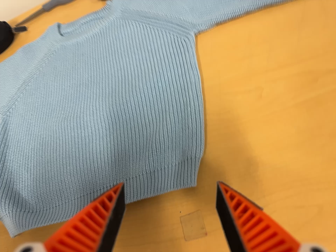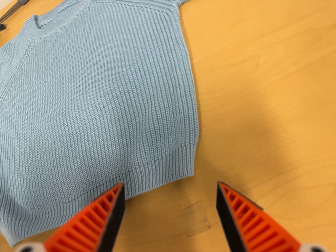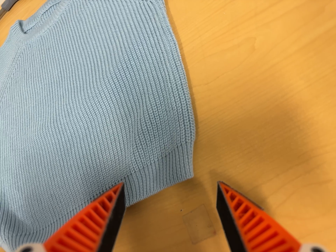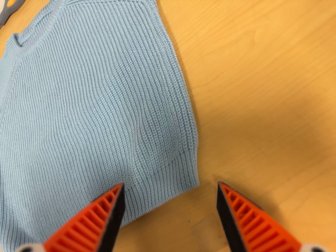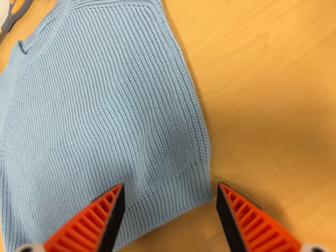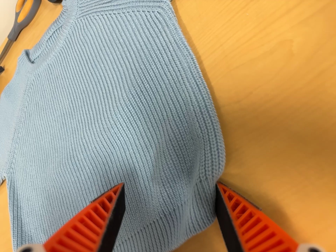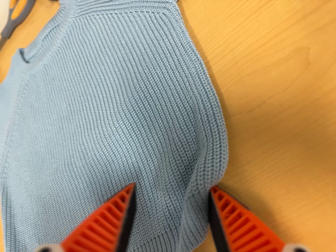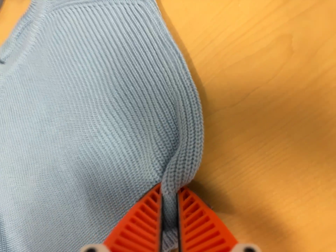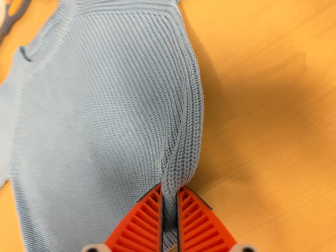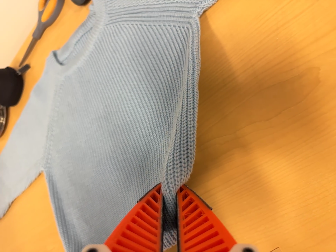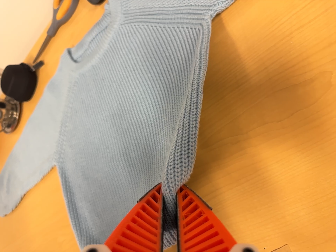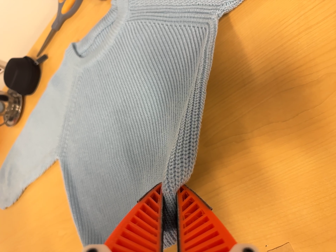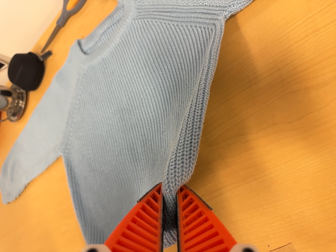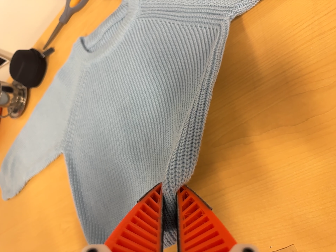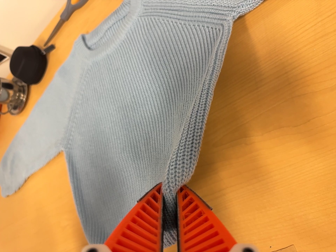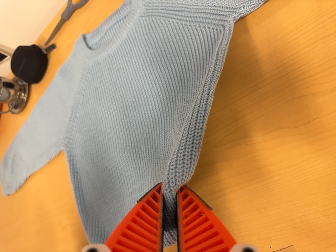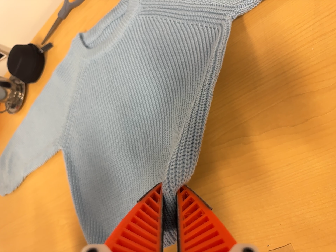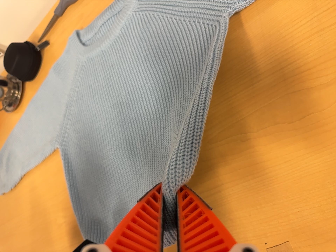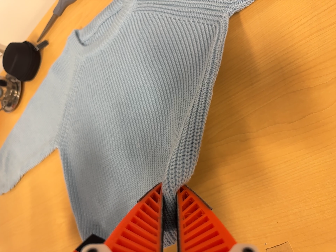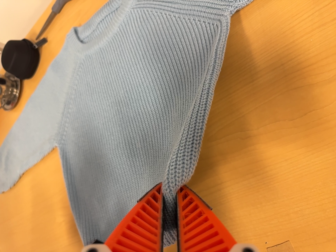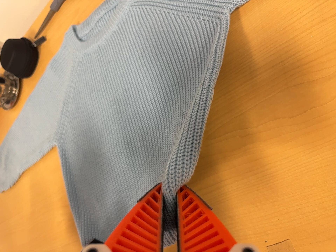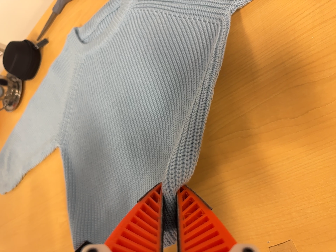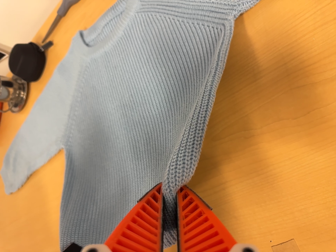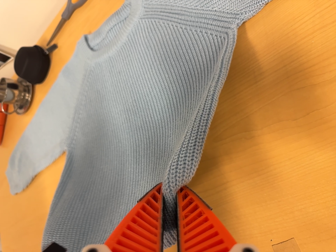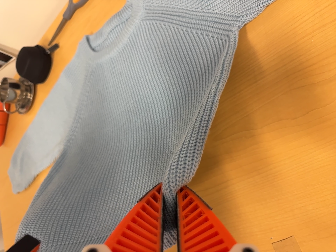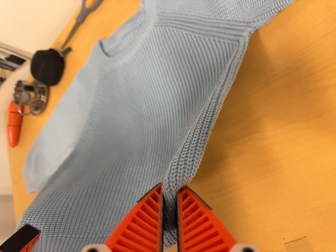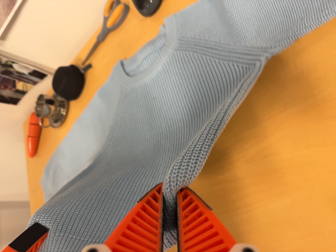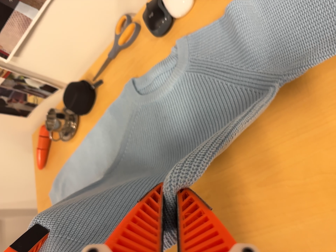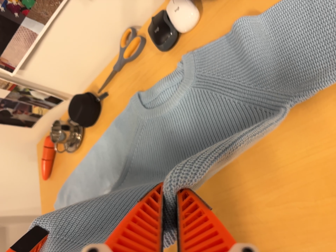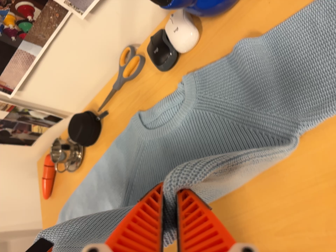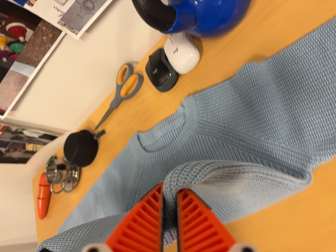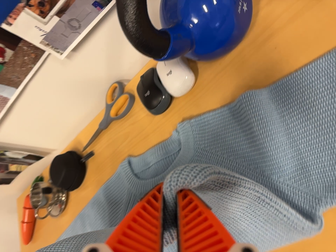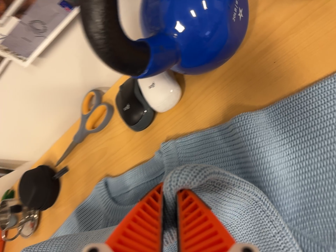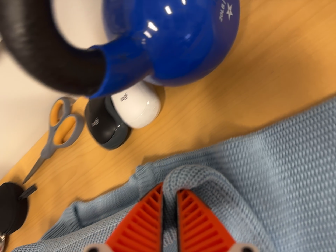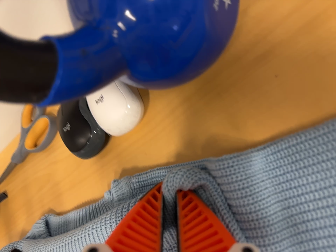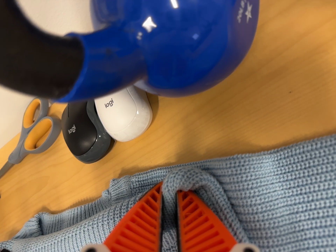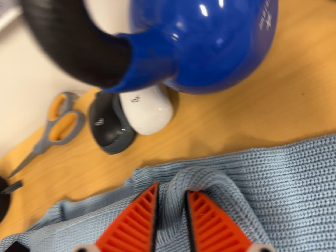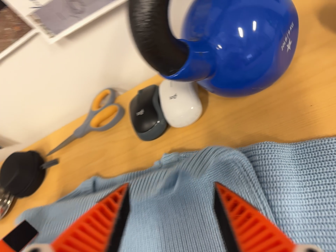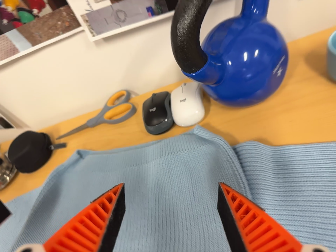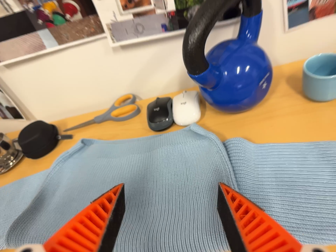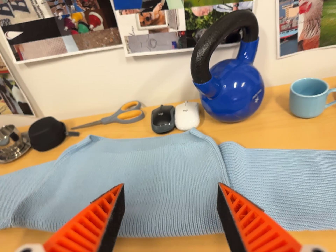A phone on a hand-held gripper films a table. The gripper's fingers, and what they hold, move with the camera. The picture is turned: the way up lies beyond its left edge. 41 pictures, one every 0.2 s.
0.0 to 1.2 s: The camera travels forward and toward the top of its view, about 12 cm, so what stands in front looms larger. It rolls about its line of sight by about 20 degrees, and the scene rotates counterclockwise.
1.2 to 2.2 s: The camera travels backward and to its left, about 8 cm, so what stands in front gets smaller.
2.2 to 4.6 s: The camera shifts only a little, or ends up much as it began.
4.6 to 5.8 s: The camera travels toward the top of its view and to its left, about 12 cm, so close, fixed things drift downward.
5.8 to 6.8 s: The camera travels forward and toward the top of its view, about 26 cm, so what stands in front looms larger.
6.8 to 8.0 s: The camera travels backward, toward the bottom of its view and to its left, about 36 cm, so what stands in front gets smaller. Its aim tips toward the top of its view by about 25 degrees. It rolls about its line of sight by about 35 degrees, and the scene rotates clockwise.
The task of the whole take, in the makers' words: fold up.
The film runs forward here.
